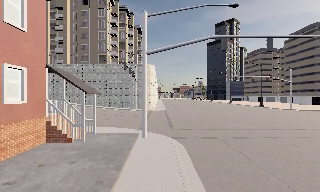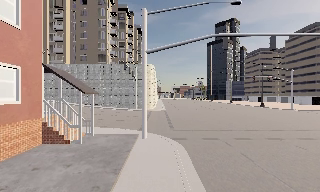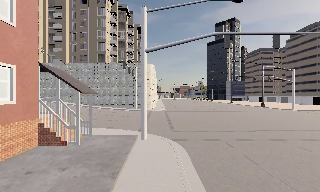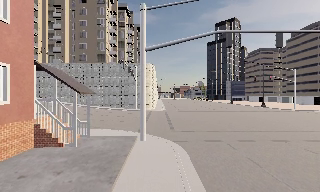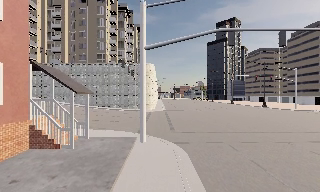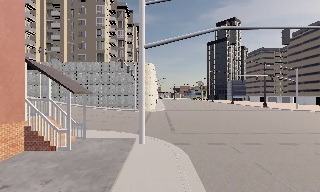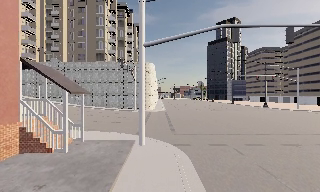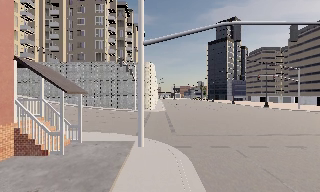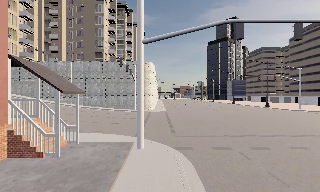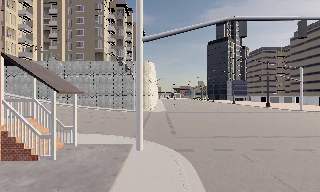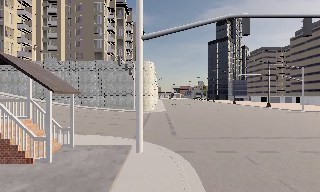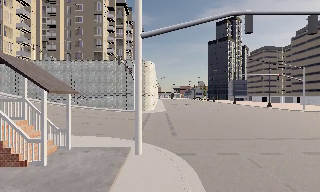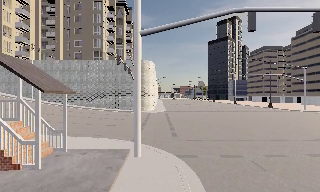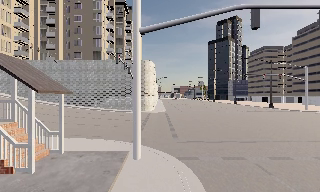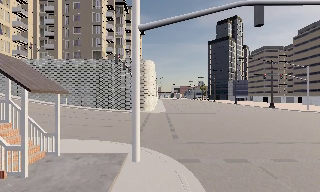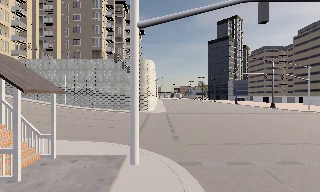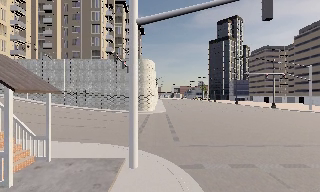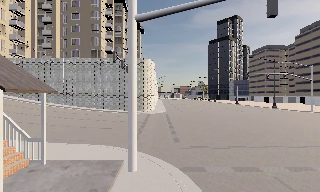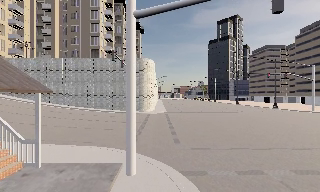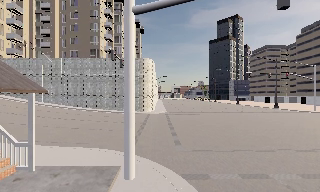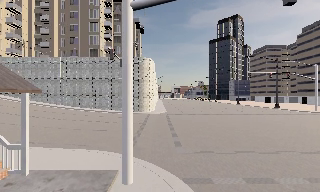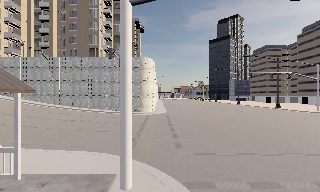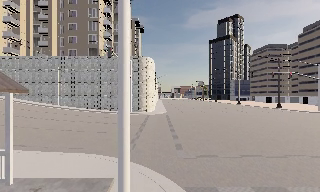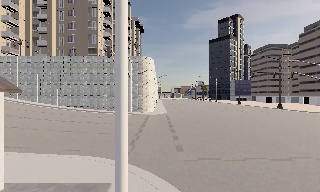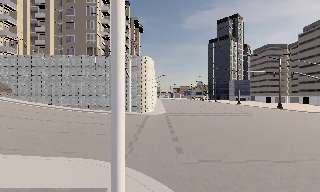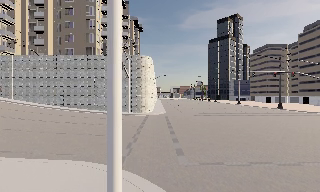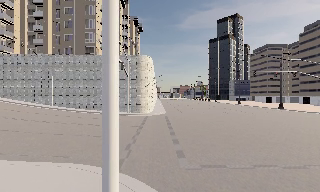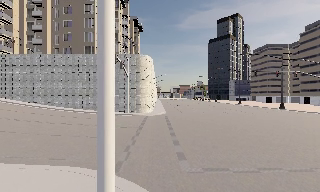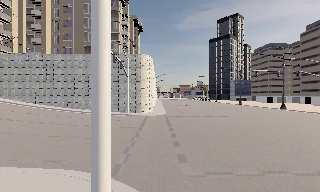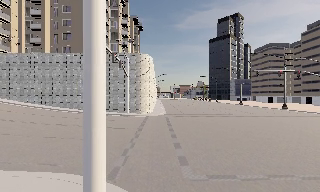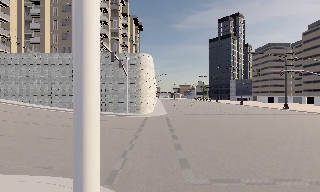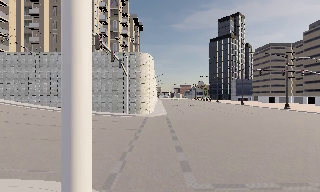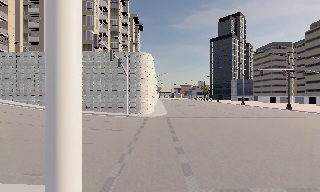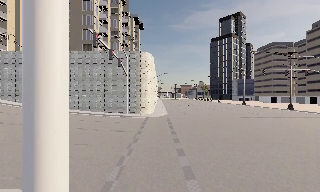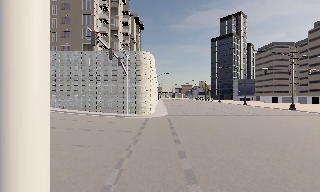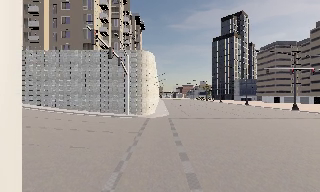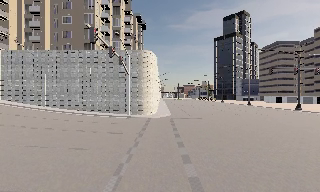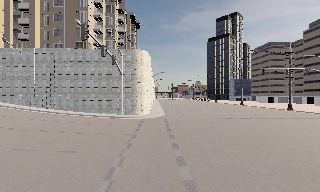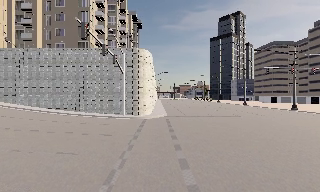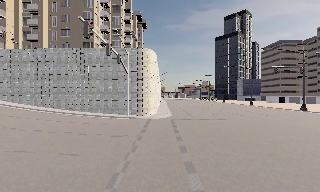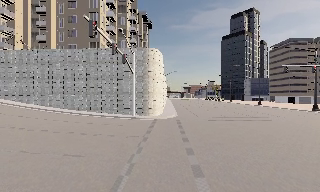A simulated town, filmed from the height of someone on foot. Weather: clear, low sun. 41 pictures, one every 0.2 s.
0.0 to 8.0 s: The camera travels forward, about 10 m, so what stands in front looms larger.
The film runs forward here.
